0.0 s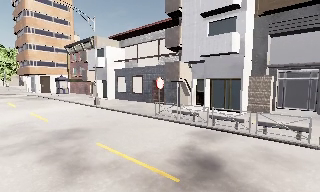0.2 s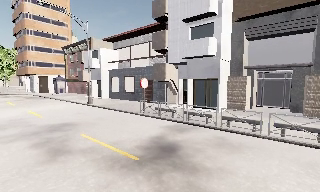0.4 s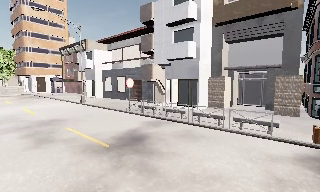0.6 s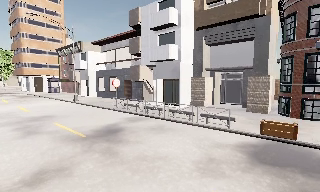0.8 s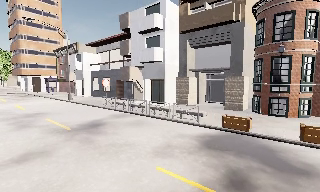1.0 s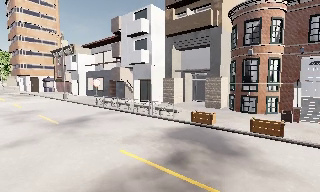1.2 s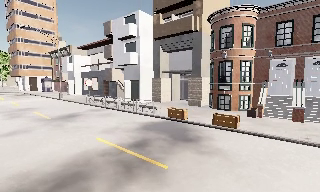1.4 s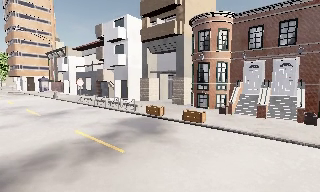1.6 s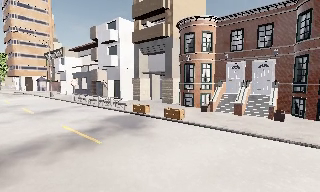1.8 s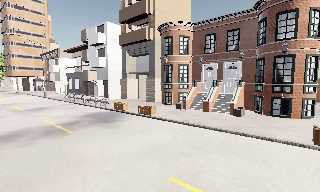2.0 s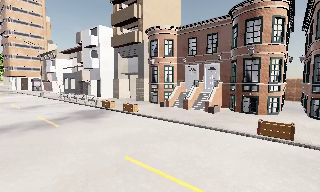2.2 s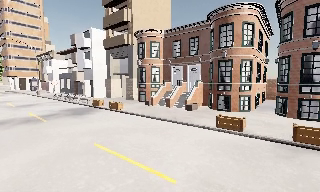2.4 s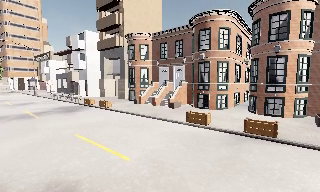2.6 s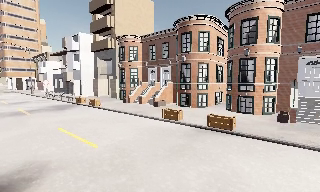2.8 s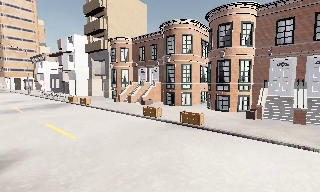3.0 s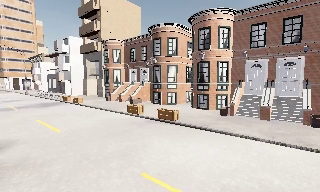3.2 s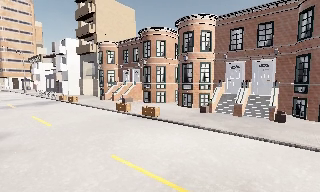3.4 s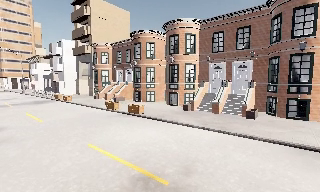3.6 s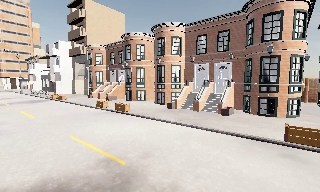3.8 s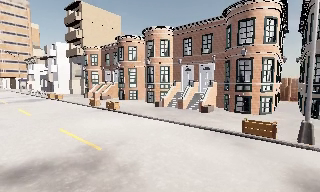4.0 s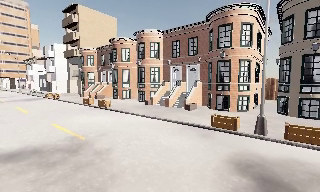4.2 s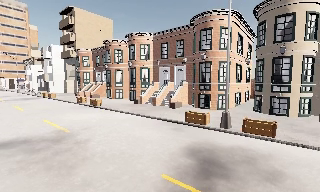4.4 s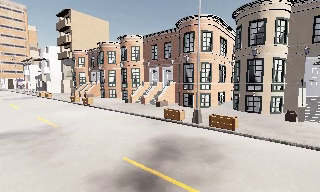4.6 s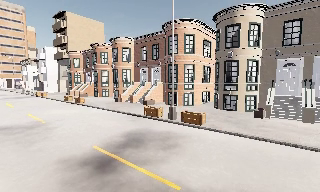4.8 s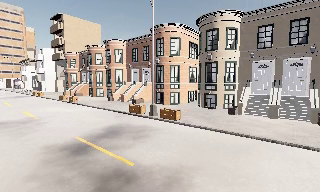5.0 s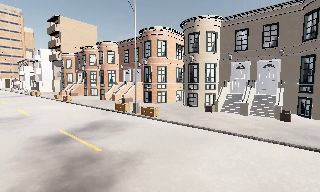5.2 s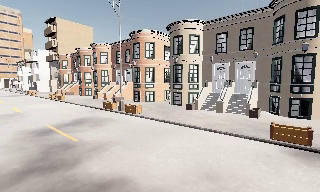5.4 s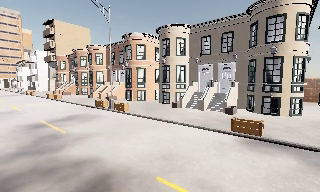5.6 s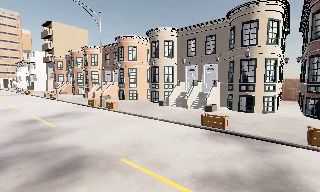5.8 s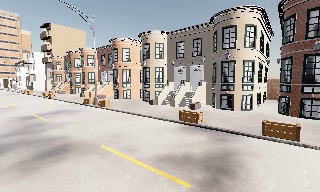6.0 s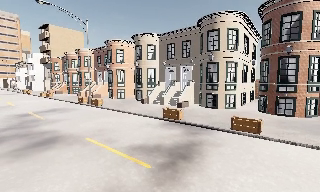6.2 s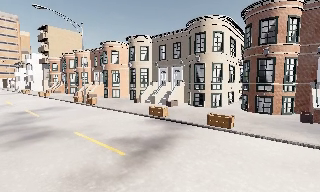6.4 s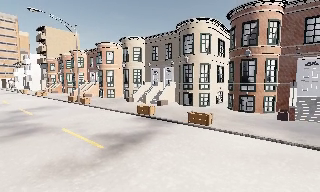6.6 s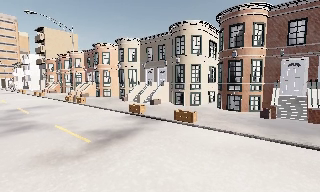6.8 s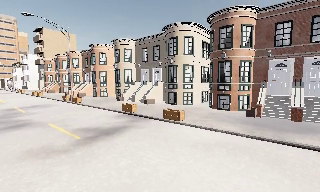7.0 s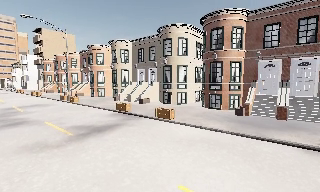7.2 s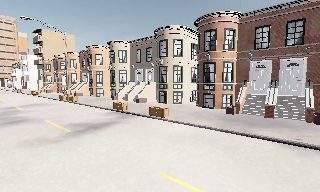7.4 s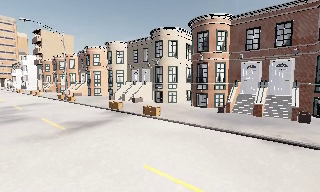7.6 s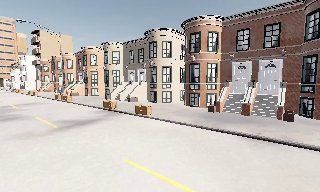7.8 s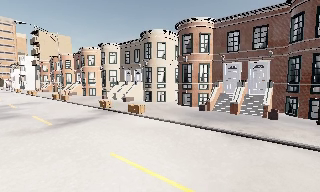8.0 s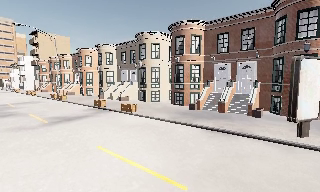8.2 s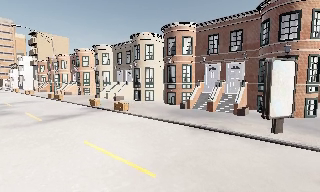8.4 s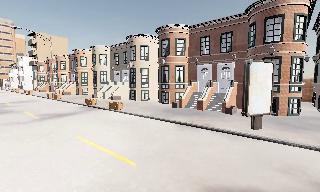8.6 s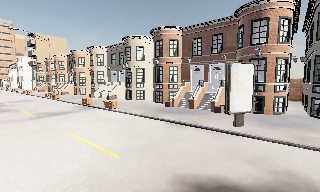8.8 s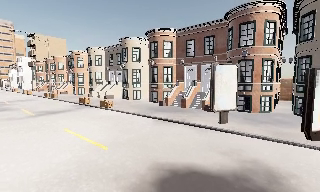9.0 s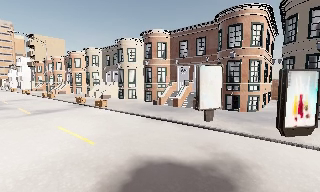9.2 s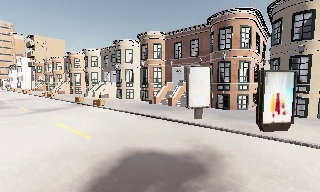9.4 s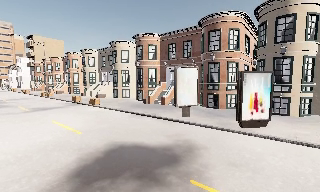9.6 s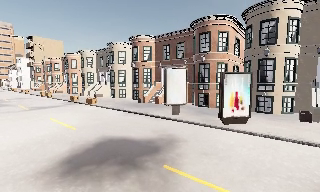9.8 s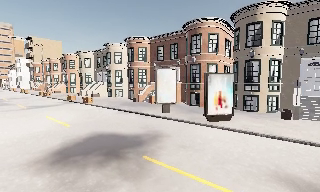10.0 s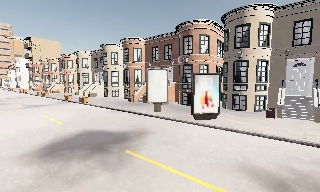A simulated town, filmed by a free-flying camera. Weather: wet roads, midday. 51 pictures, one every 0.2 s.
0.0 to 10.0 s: The camera travels to its right and backward, about 55 m, so close, fixed things drift to the left. It loses speed.
The film runs forward here.
